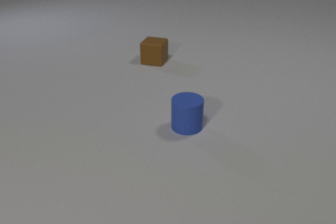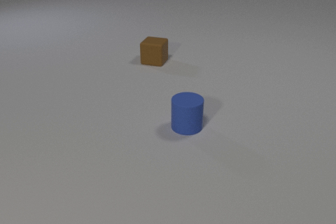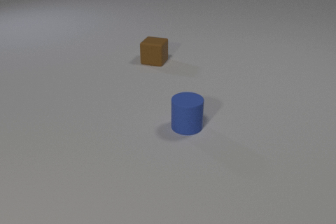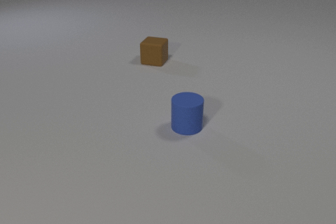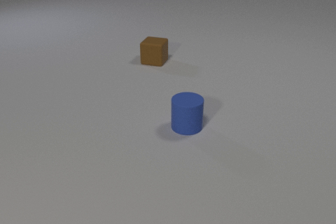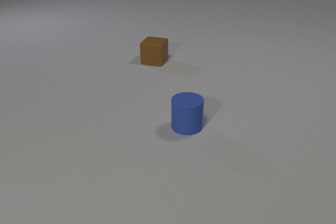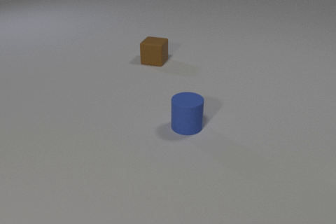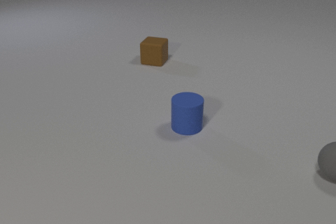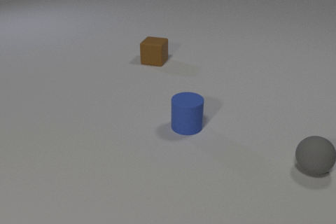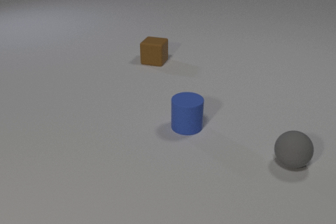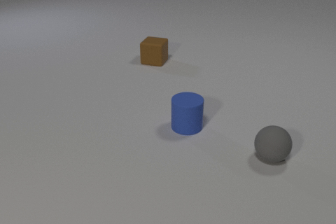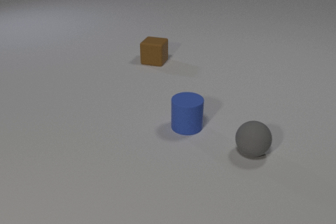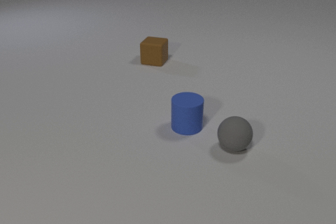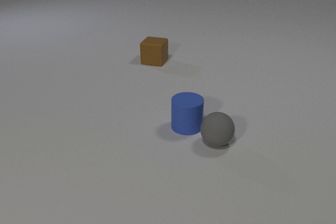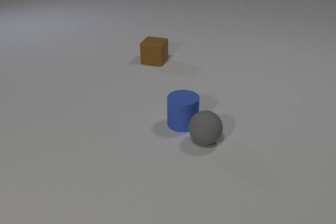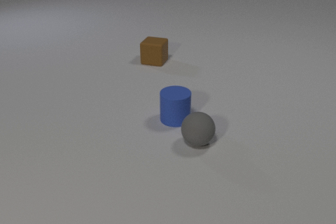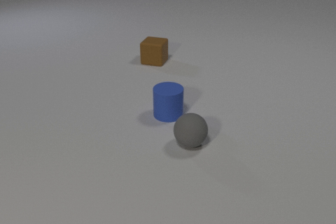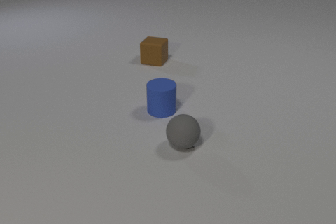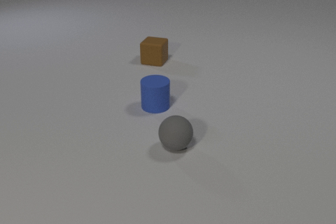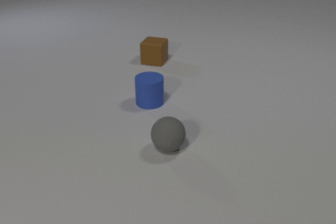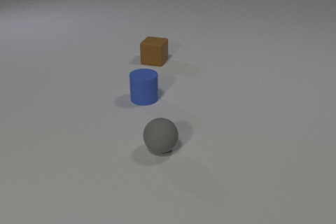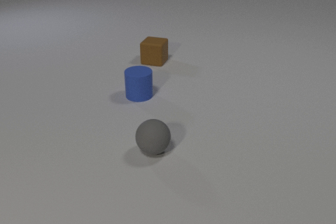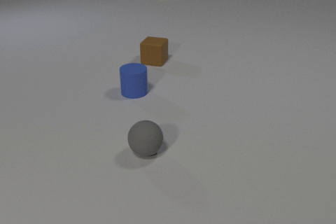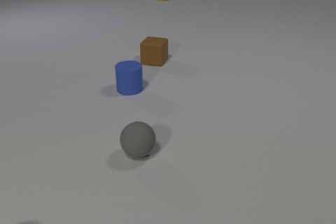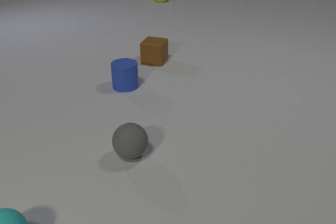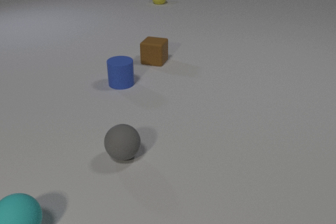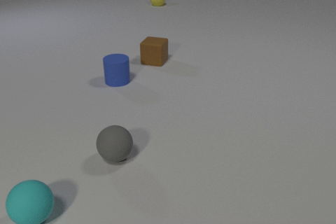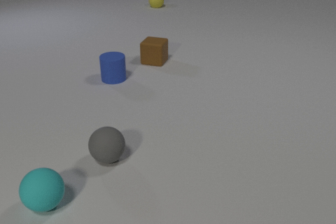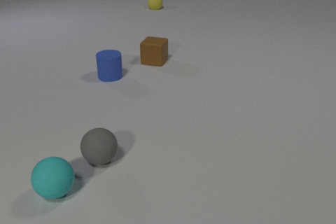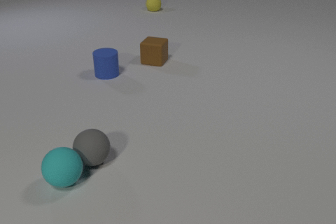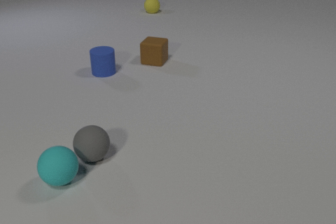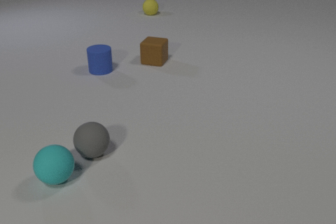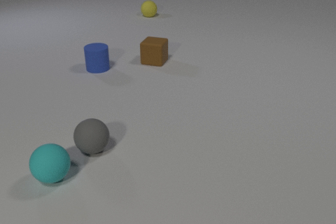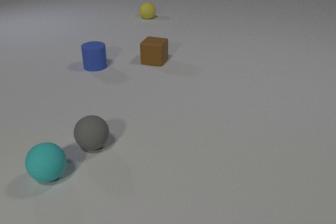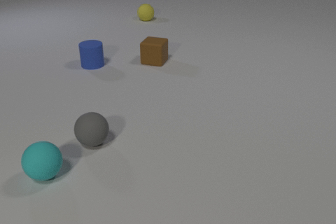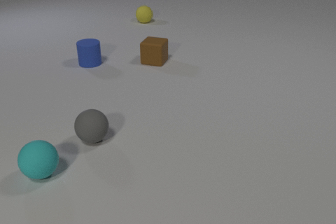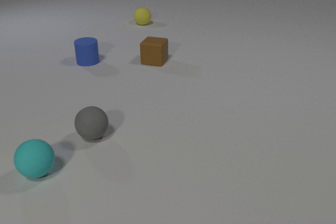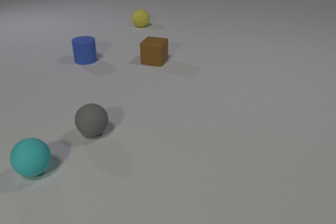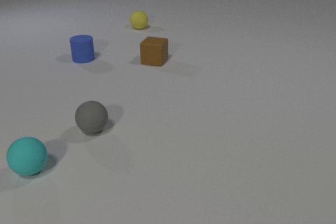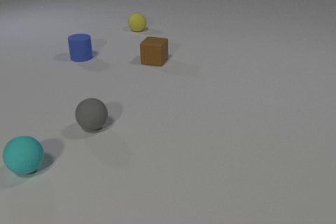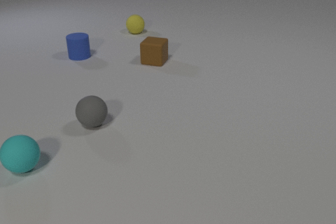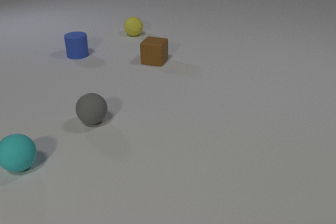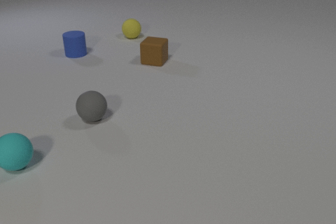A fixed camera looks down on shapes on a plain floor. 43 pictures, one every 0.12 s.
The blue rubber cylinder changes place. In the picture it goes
away from the camera.
The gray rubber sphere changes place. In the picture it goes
to the left.
0.00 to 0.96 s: The gray rubber sphere comes in at the right edge, rolls to the left.
0.96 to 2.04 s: The gray rubber sphere rolls to the left. The blue rubber cylinder slides away from the camera and to the left. The gray rubber sphere and the blue rubber cylinder collide.
2.04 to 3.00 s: The gray rubber sphere rolls to the left. The blue rubber cylinder slides away from the camera and to the left. The cyan rubber sphere comes in at the bottom edge, rolls away from the camera and to the right. The yellow rubber sphere comes in at the top edge, rolls toward the camera.
3.00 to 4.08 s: The gray rubber sphere rolls to the left and away from the camera. The blue rubber cylinder slides away from the camera and to the left. The cyan rubber sphere rolls away from the camera. The yellow rubber sphere rolls toward the camera. The gray rubber sphere and the cyan rubber sphere collide.
4.08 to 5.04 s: The gray rubber sphere rolls away from the camera. The blue rubber cylinder slides away from the camera and to the left. The cyan rubber sphere rolls to the left and away from the camera. The yellow rubber sphere rolls toward the camera.
How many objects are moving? 4.
What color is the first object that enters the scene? gray.
Are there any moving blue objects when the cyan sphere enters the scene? yes.
